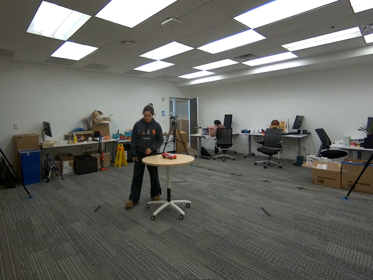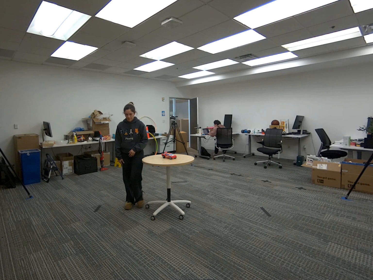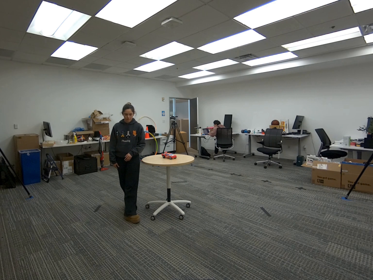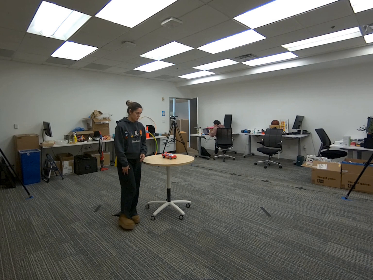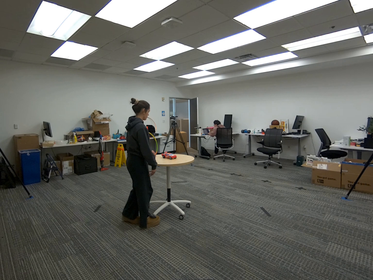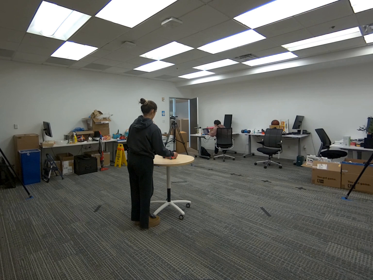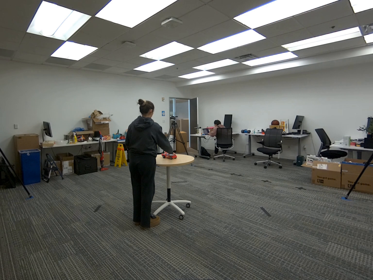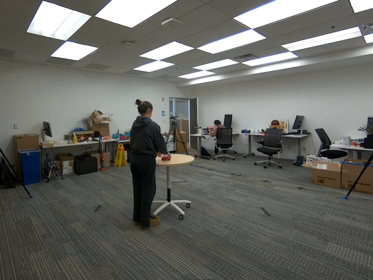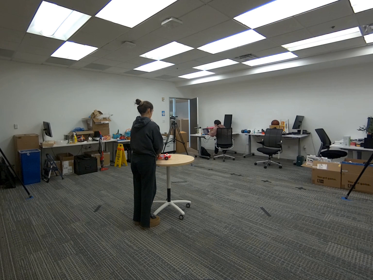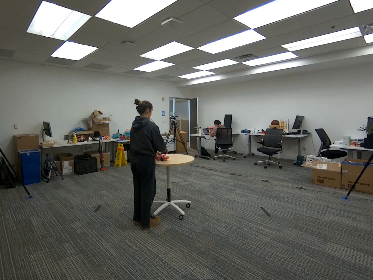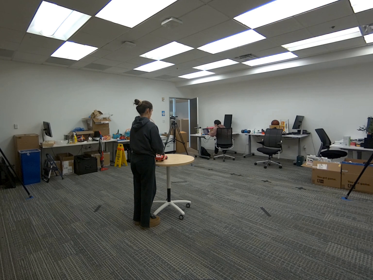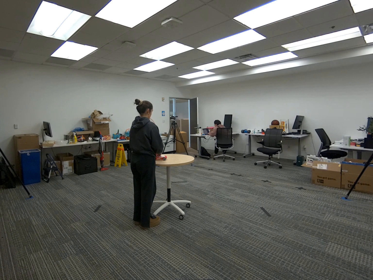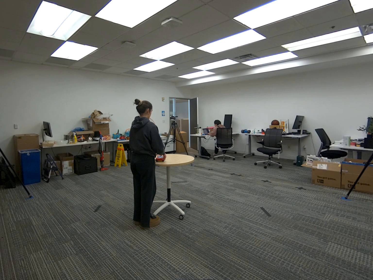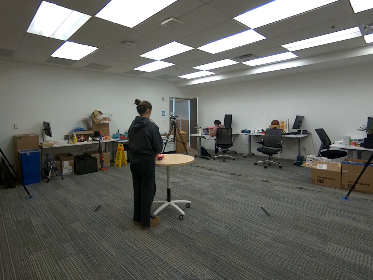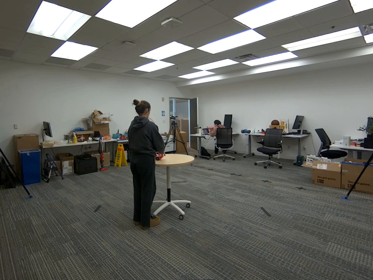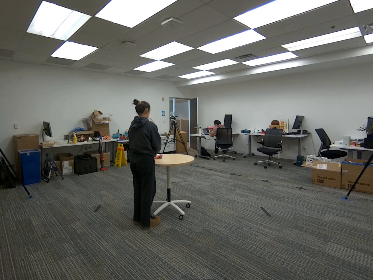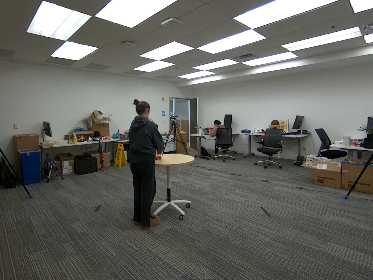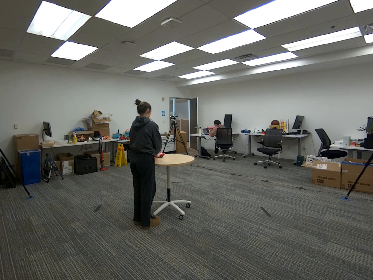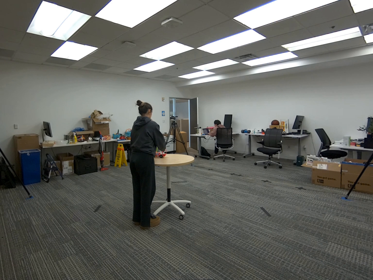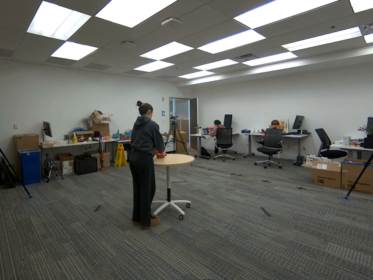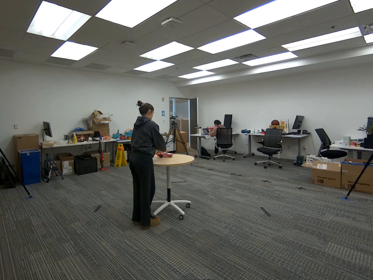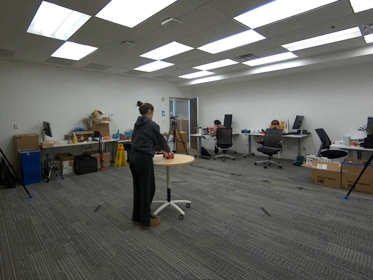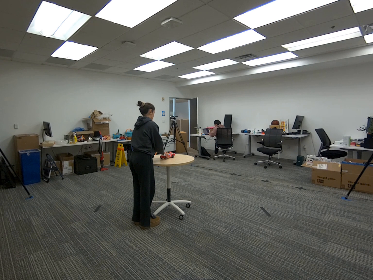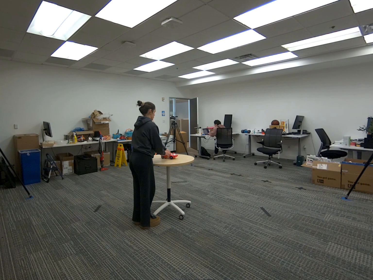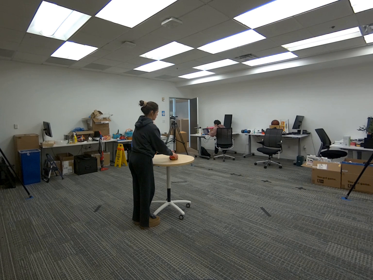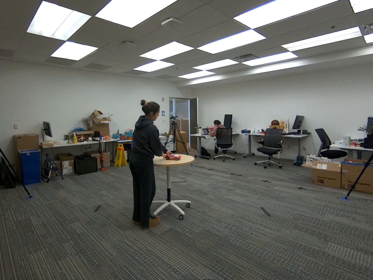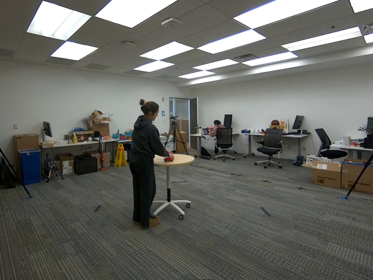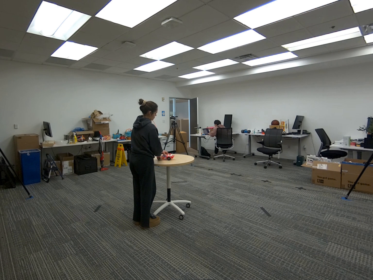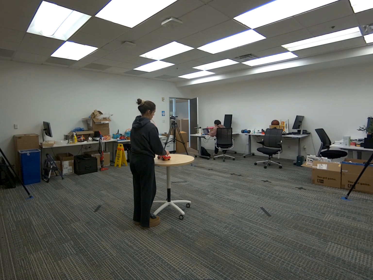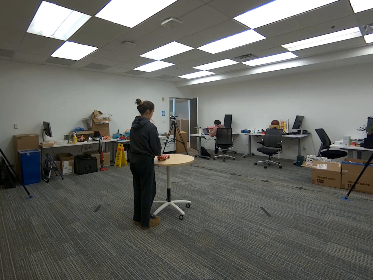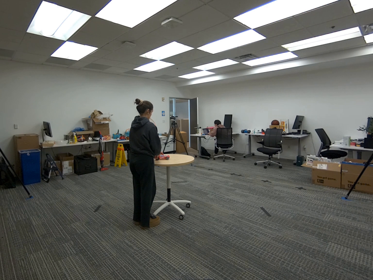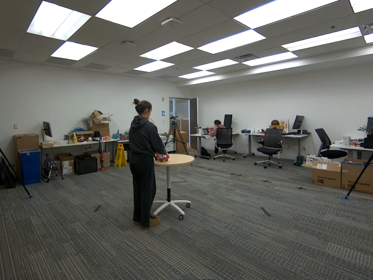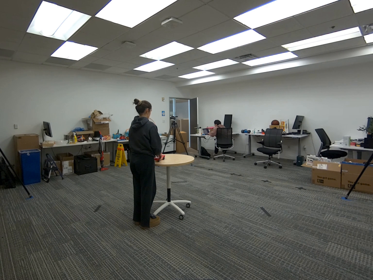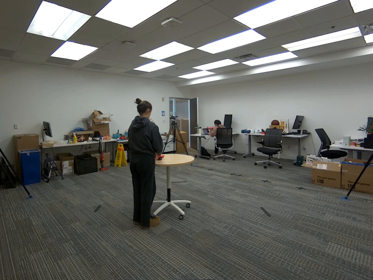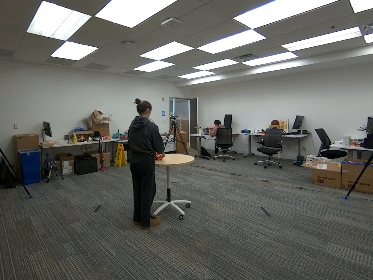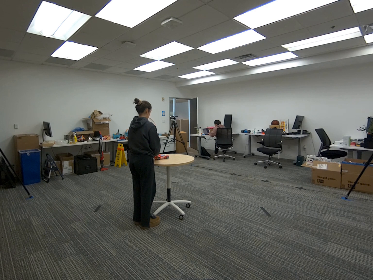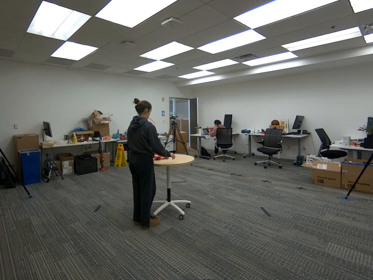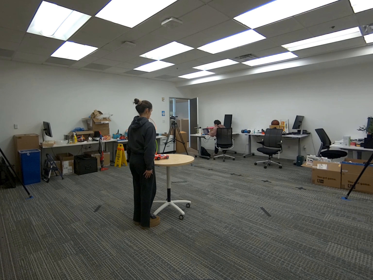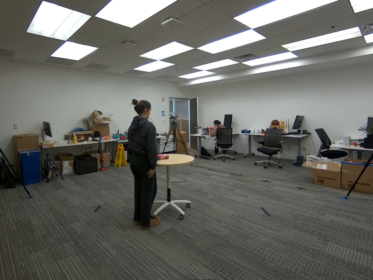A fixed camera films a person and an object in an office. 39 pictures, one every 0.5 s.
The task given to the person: Walk to the toy car on the round table, use both hands to rotate the car on the table until finished.
